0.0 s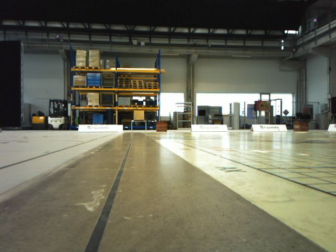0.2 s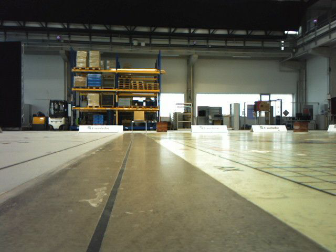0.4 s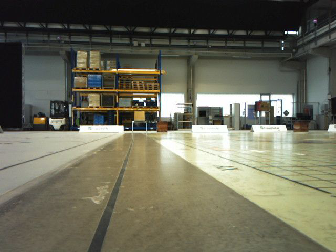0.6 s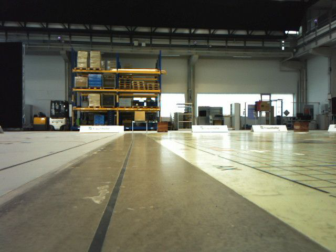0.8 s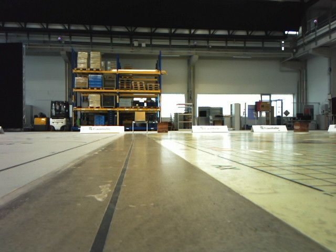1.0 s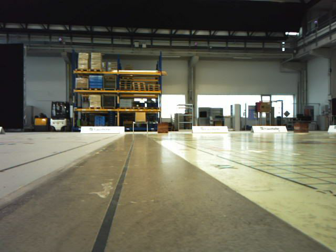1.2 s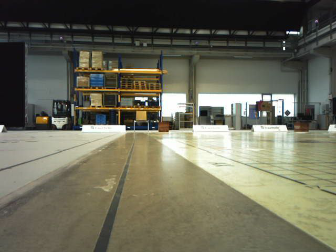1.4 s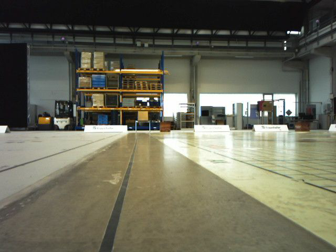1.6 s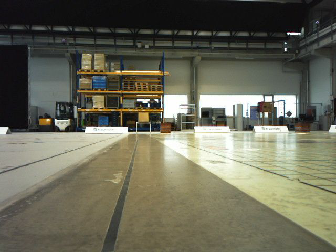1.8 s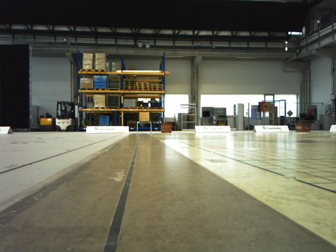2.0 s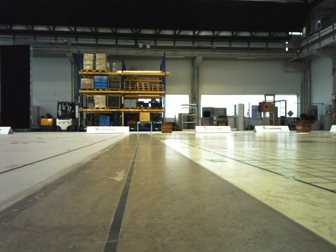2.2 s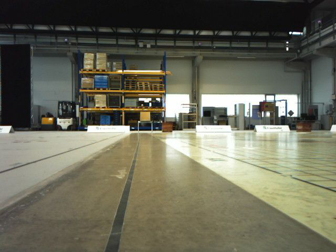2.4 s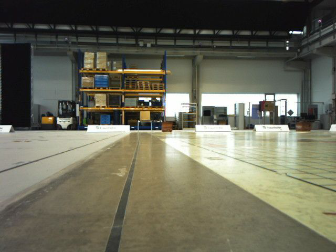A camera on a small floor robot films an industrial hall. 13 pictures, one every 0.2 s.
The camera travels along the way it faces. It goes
backward.
0.0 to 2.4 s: The camera travels backward, about 0.4 m, so what stands in front gets smaller.
The film runs backward here.
